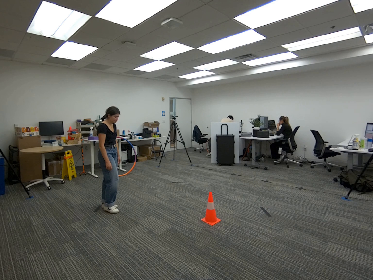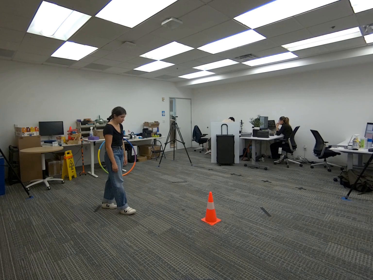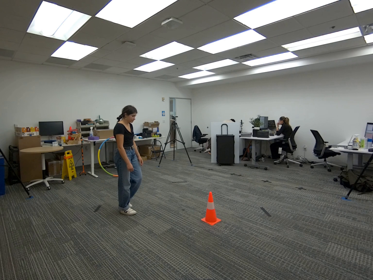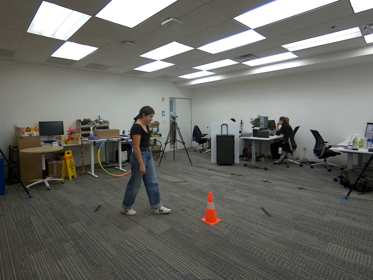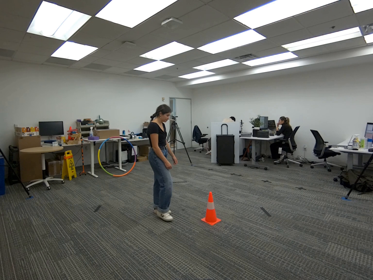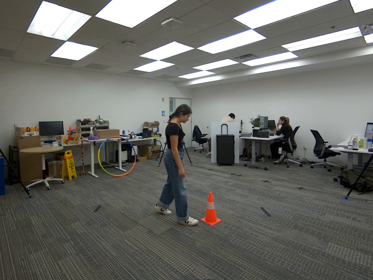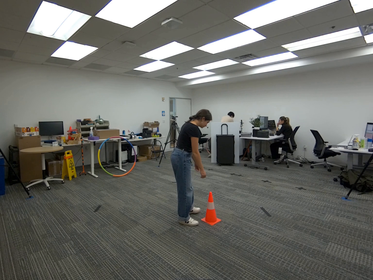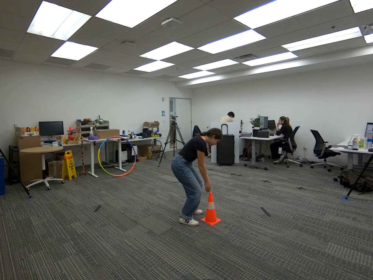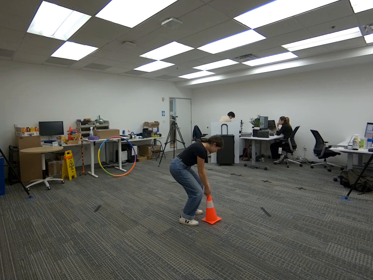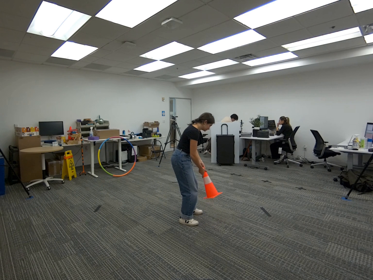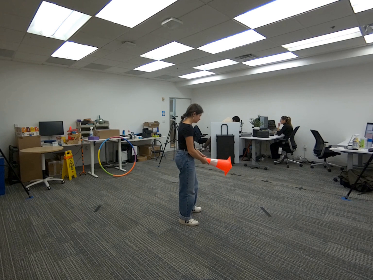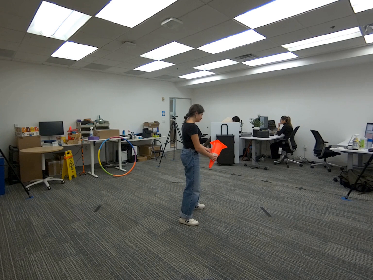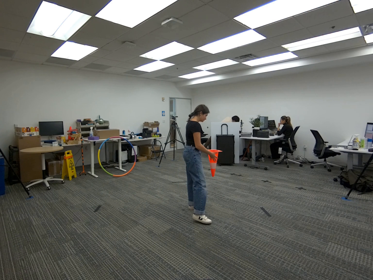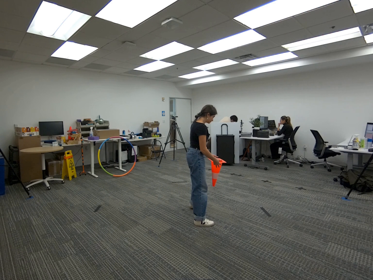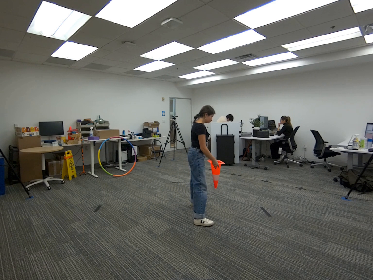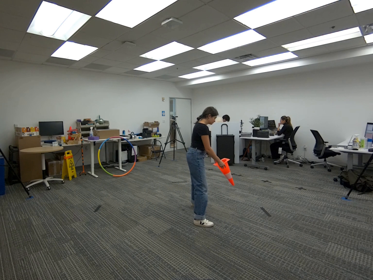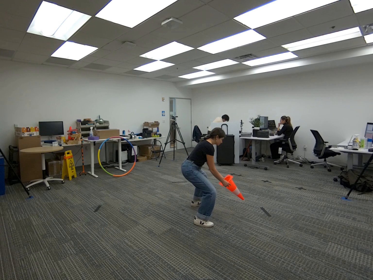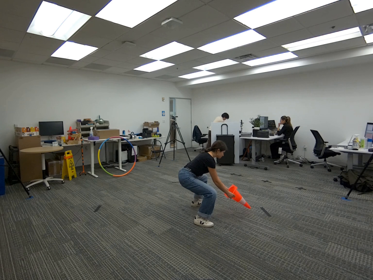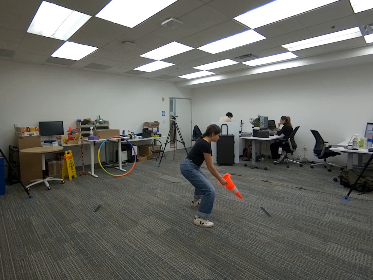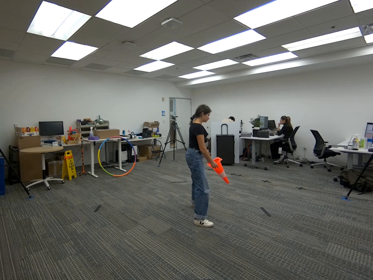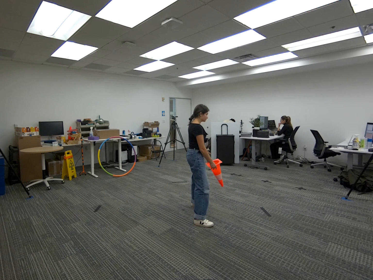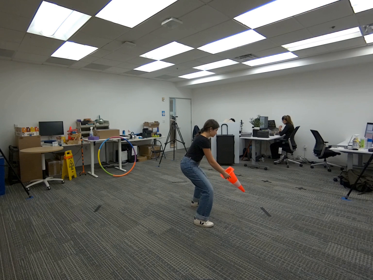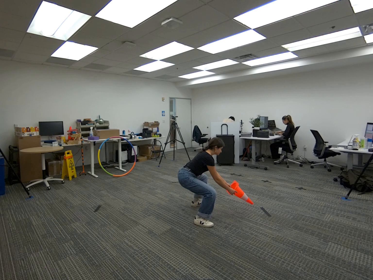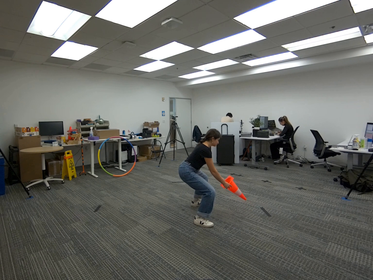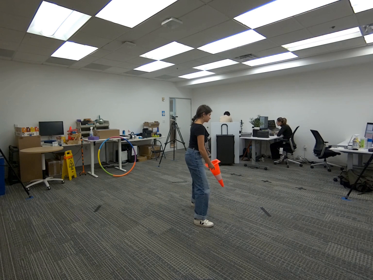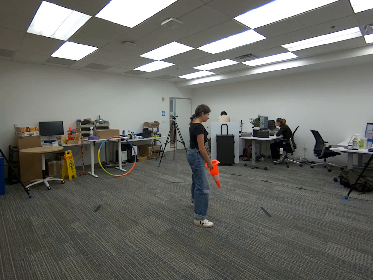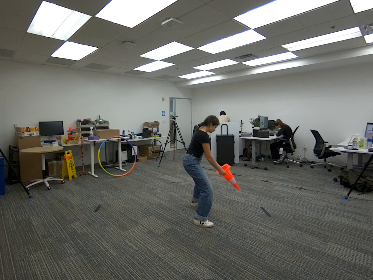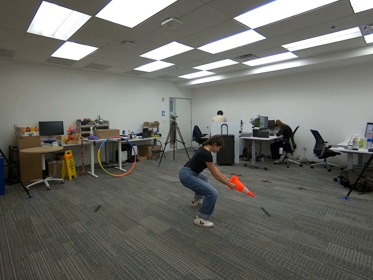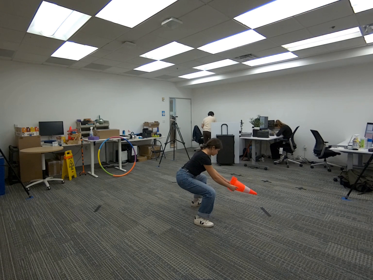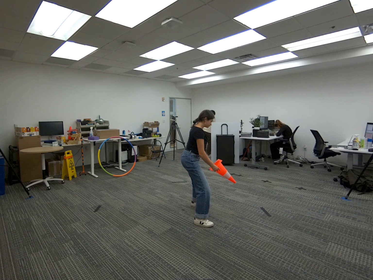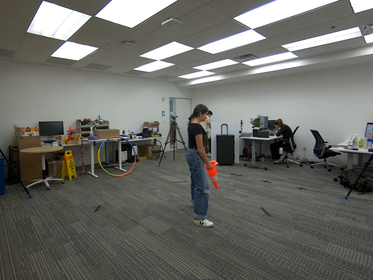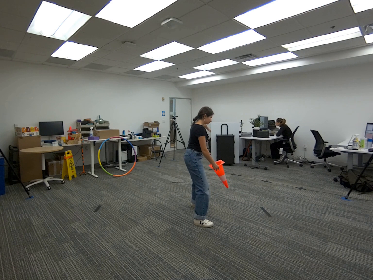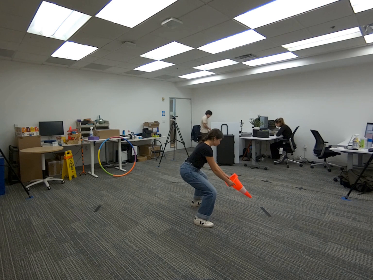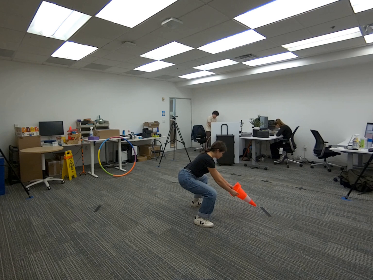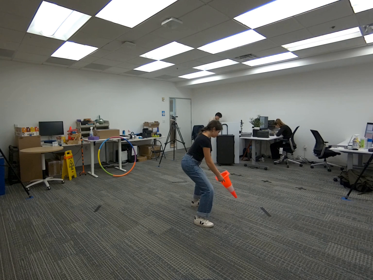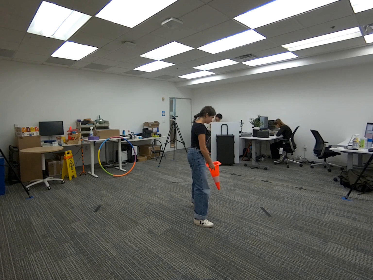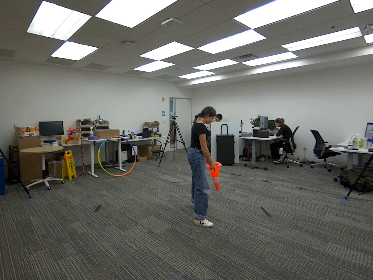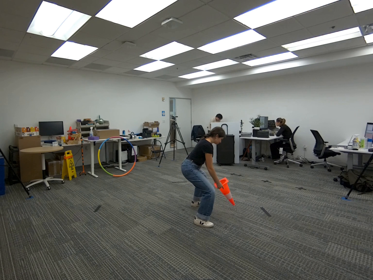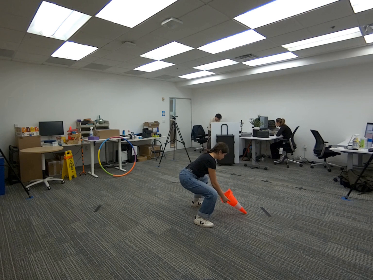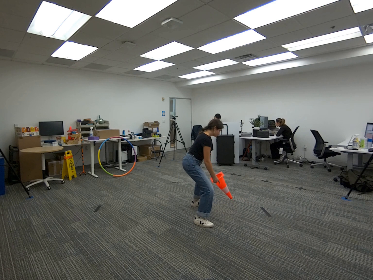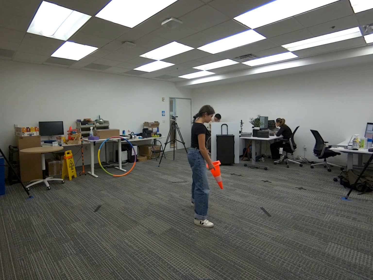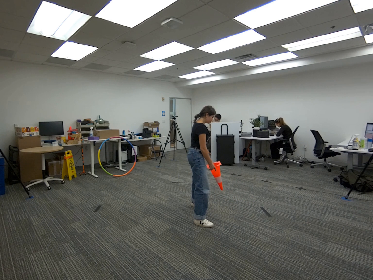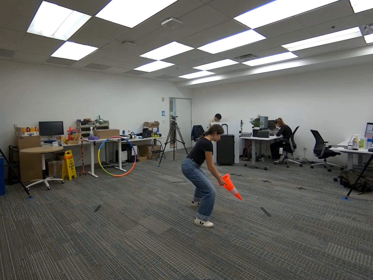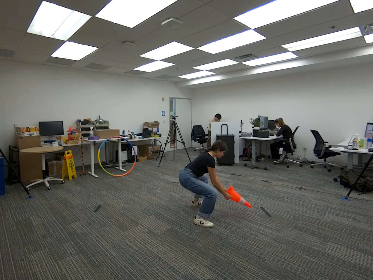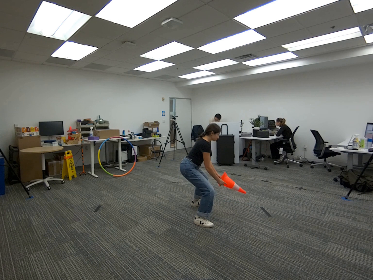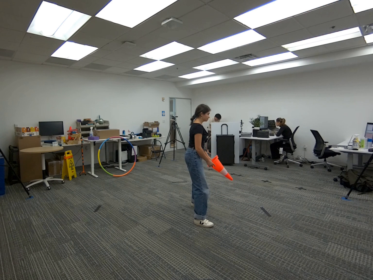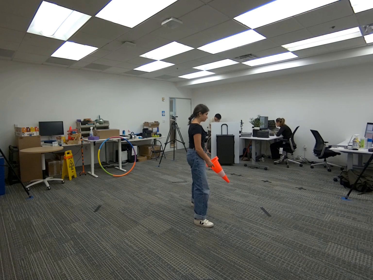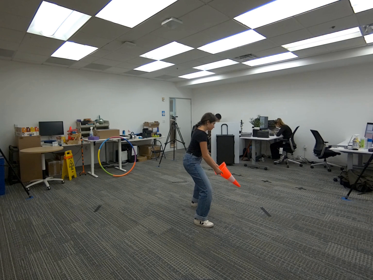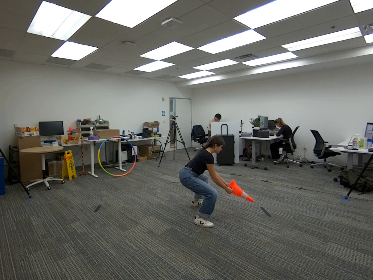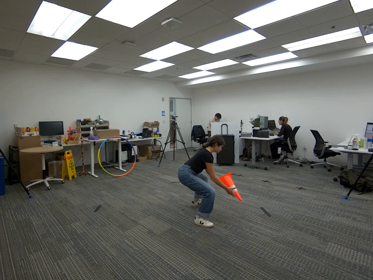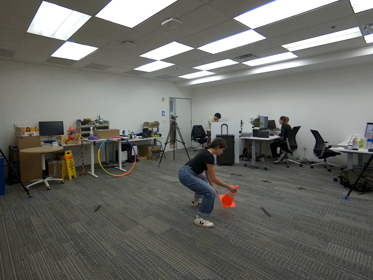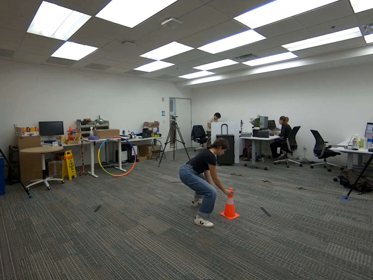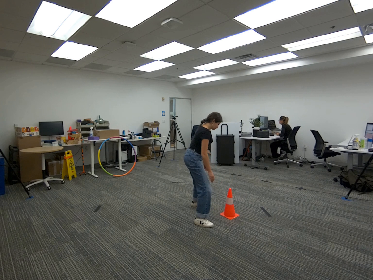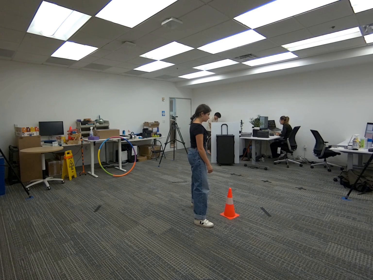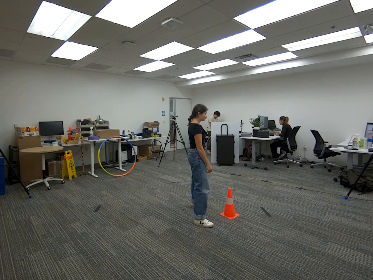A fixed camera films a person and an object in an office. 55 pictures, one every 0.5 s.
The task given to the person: Walk to the traffic cone on the ground, pick up the cone with both hands, and place the cone in front of your body. Proceed to perform squats while holding the cone in front of you. Place the cone back on the ground when finish.
